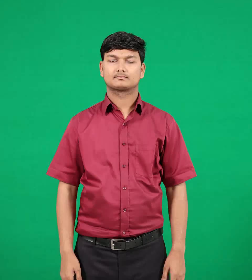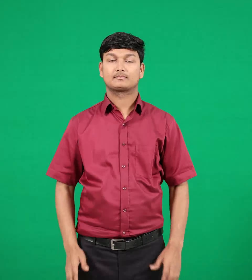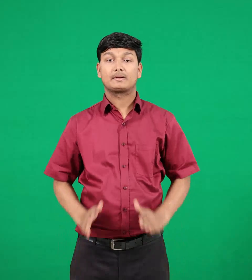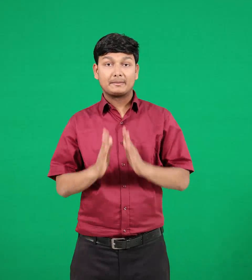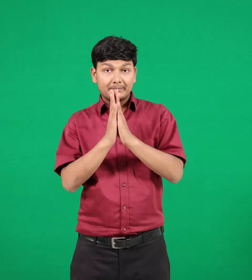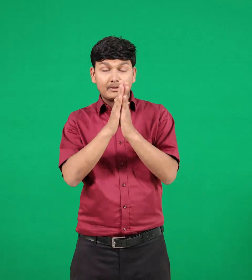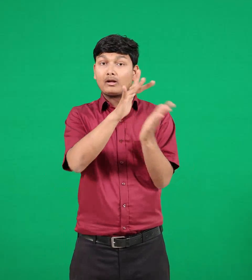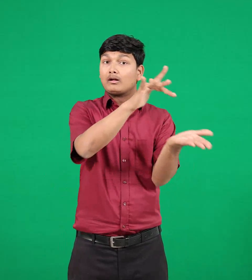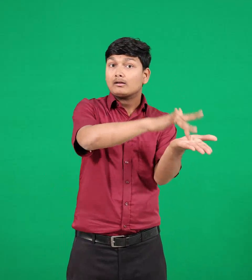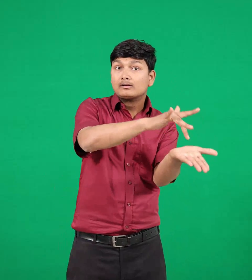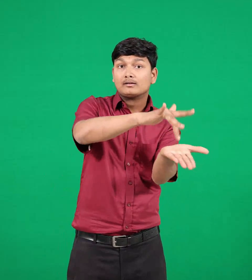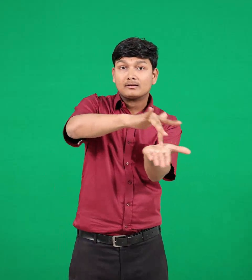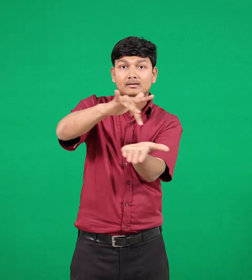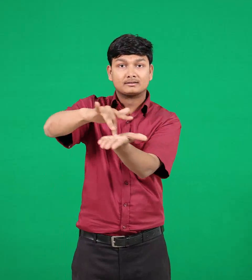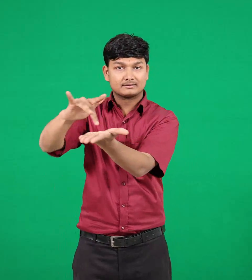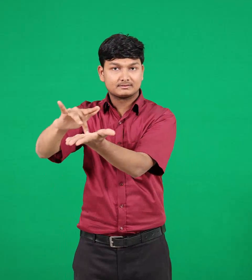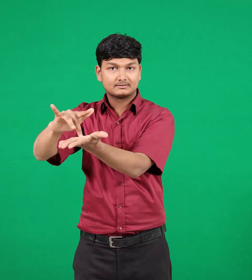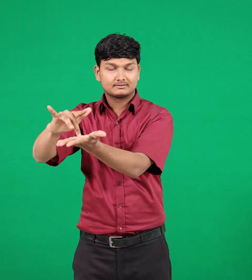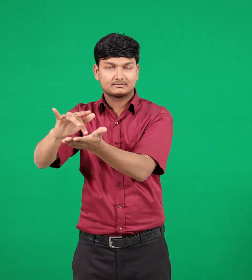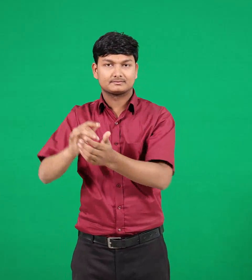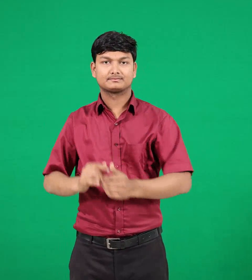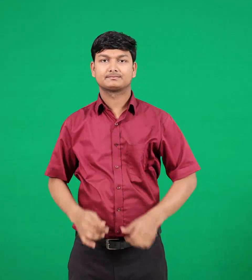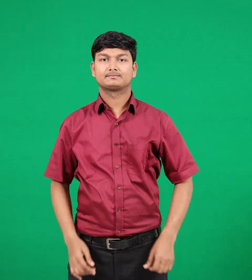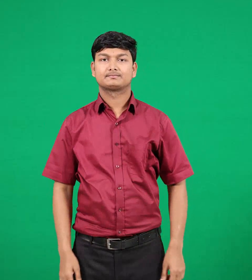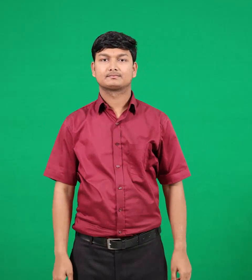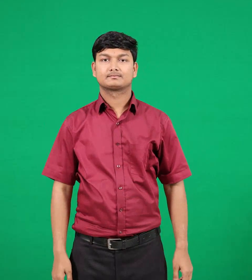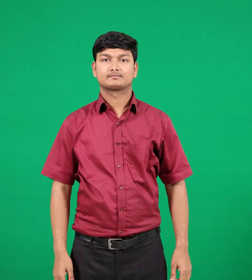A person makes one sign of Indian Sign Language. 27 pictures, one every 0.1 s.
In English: temples
